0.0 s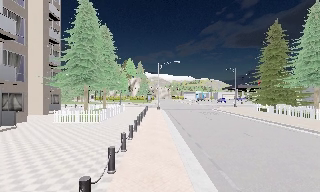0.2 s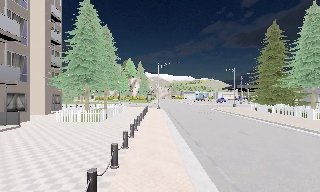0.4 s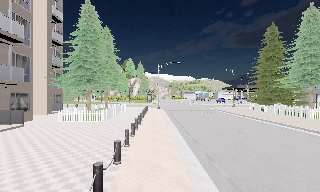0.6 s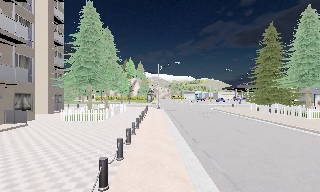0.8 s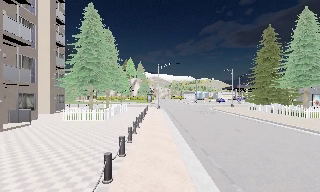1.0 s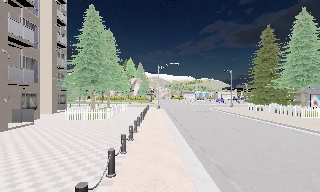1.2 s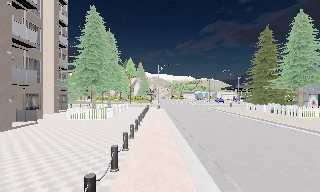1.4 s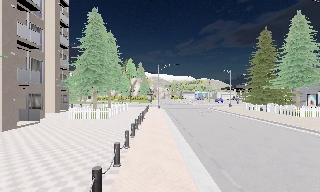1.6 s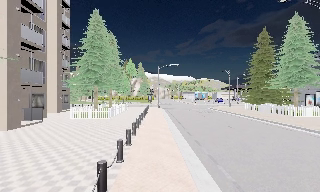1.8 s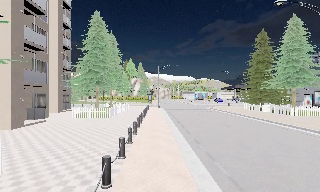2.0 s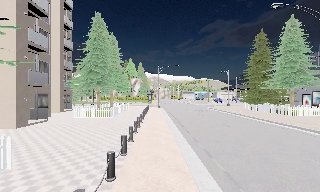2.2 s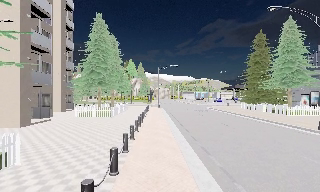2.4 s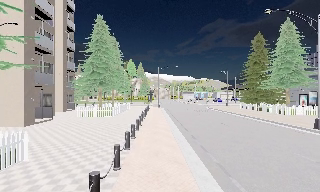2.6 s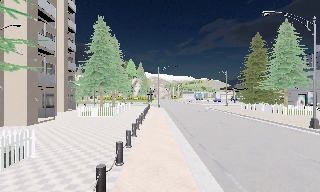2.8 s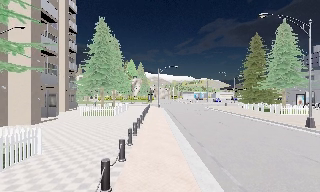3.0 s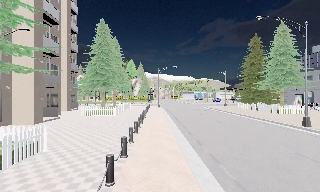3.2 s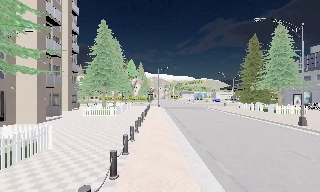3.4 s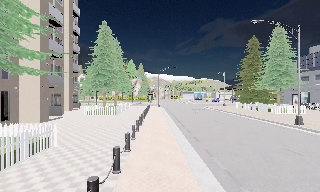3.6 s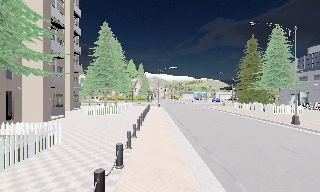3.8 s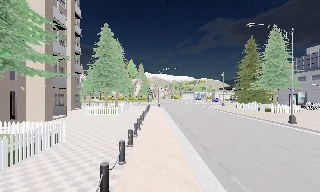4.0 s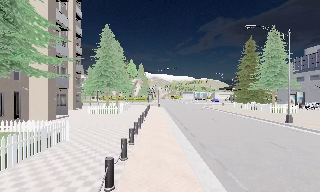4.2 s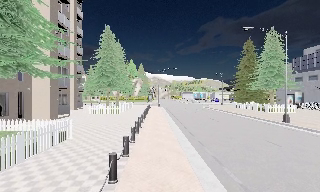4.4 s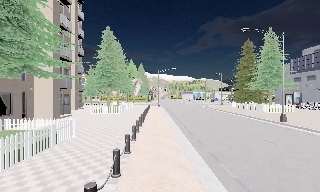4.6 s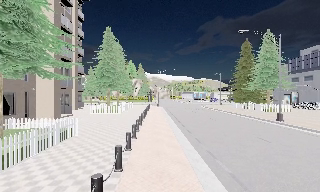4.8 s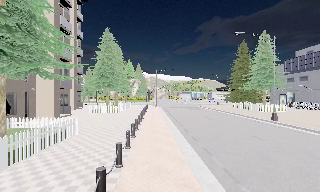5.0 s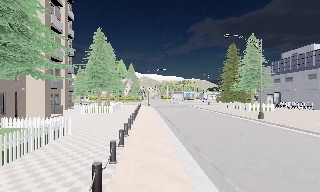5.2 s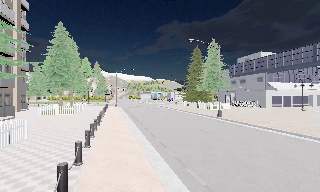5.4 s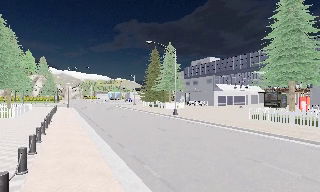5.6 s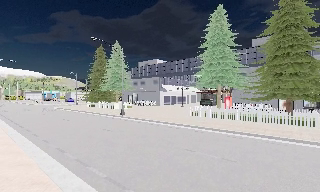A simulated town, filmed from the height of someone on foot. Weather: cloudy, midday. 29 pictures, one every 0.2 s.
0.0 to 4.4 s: The camera travels backward, about 7 m, so what stands in front gets smaller.
4.4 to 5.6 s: The camera pans to its right, which is clockwise from overhead, by about 50 degrees. It travels backward, about 1.5 m.
The film runs backward here.
